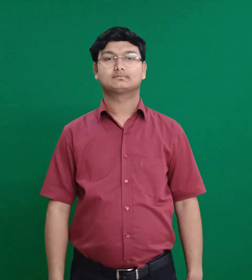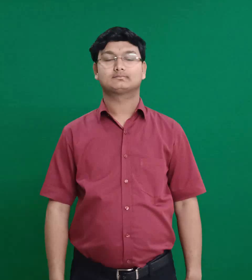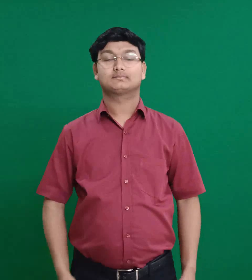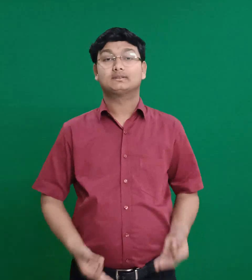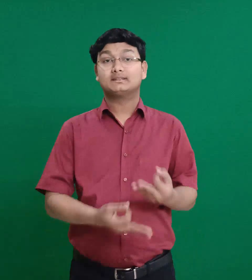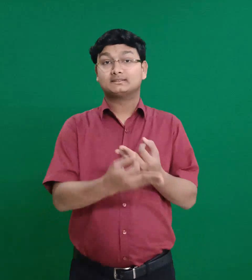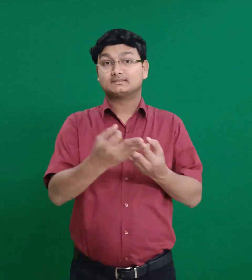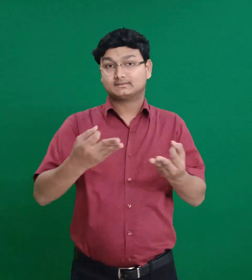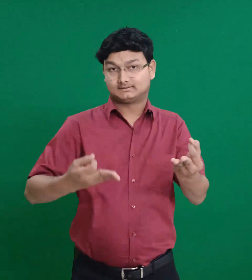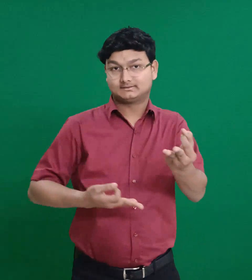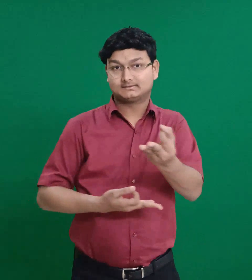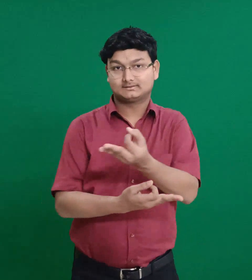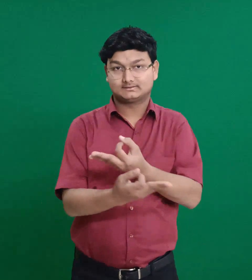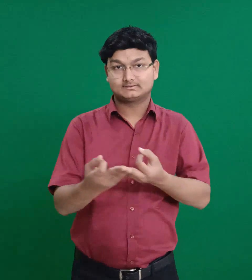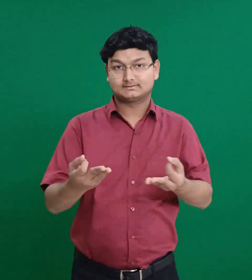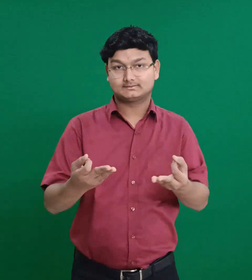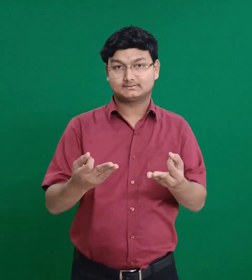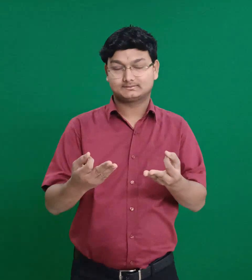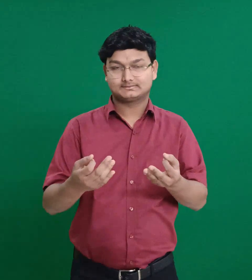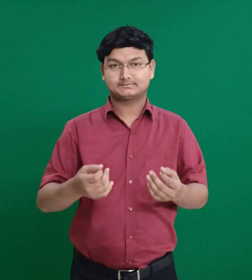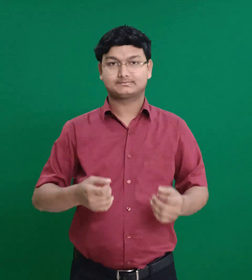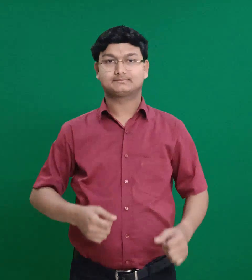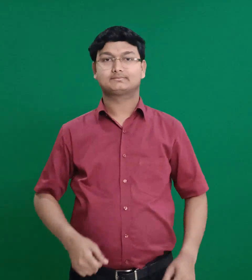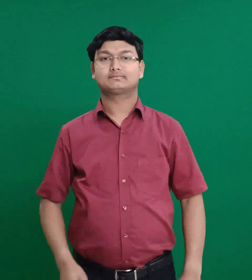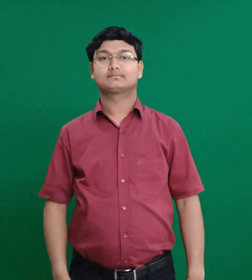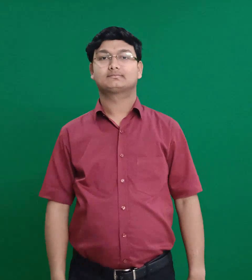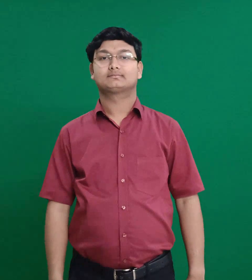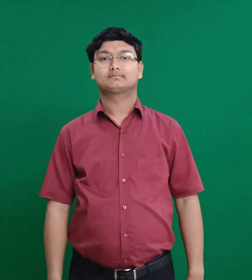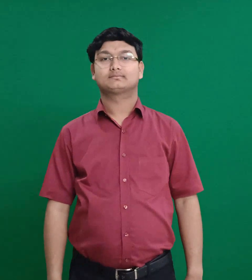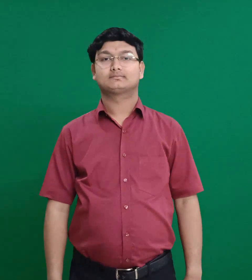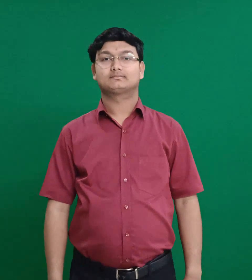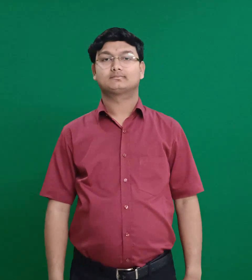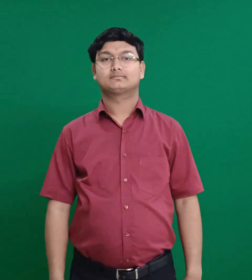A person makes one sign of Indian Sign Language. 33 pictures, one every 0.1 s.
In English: fellowship
